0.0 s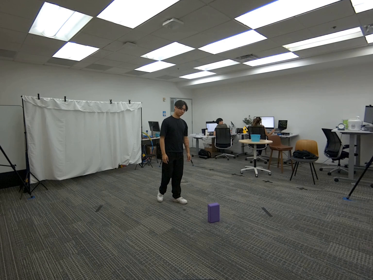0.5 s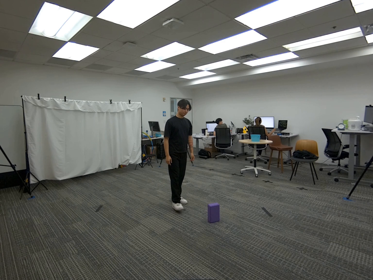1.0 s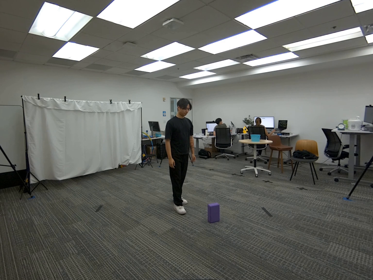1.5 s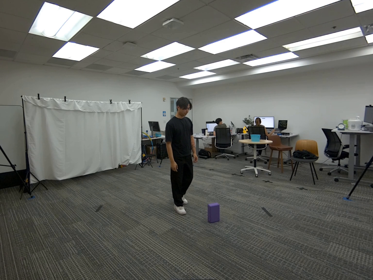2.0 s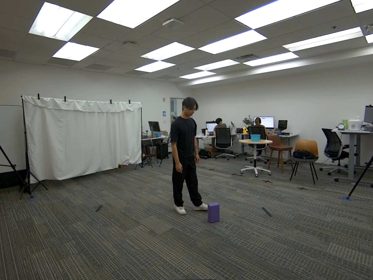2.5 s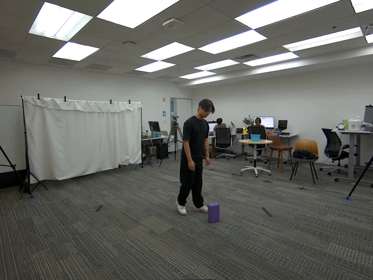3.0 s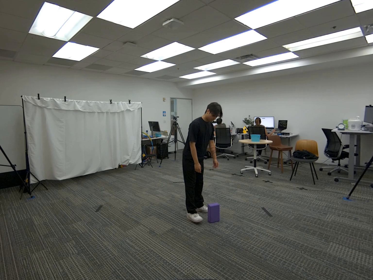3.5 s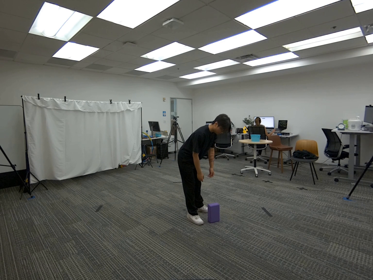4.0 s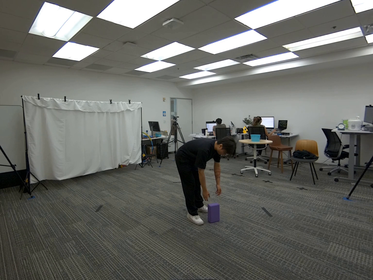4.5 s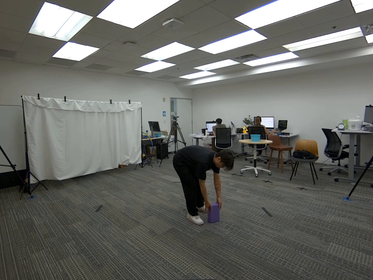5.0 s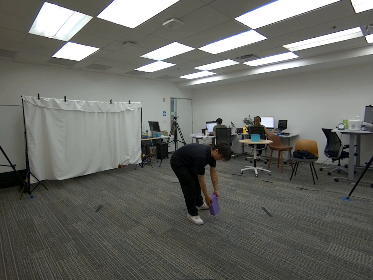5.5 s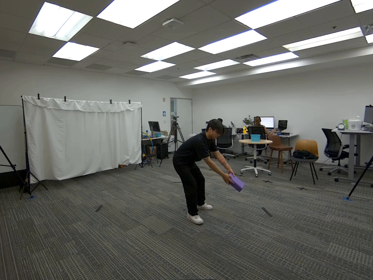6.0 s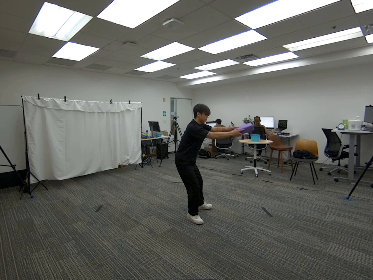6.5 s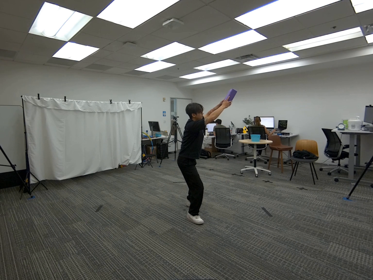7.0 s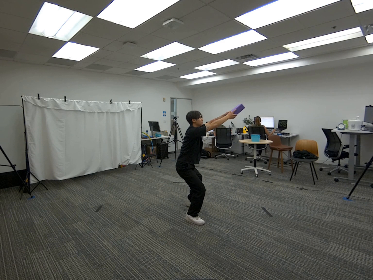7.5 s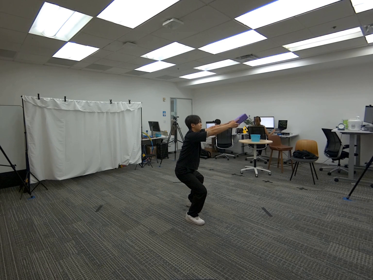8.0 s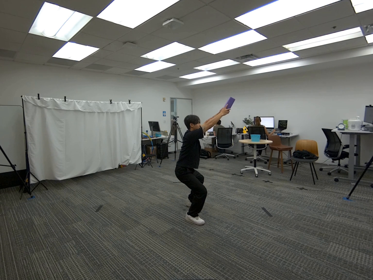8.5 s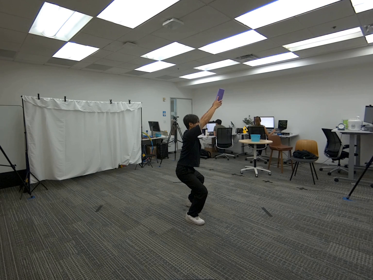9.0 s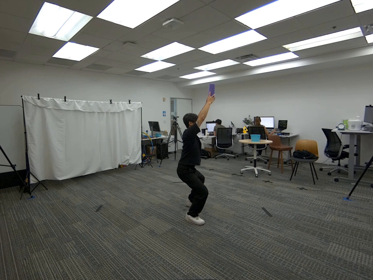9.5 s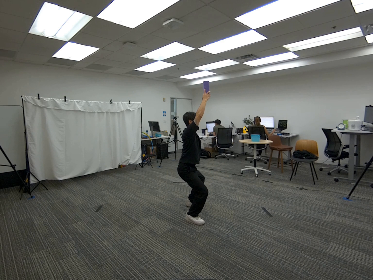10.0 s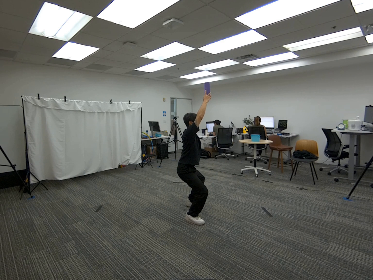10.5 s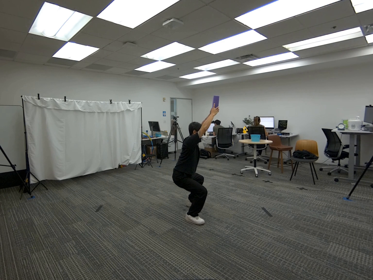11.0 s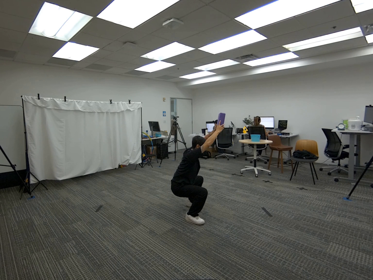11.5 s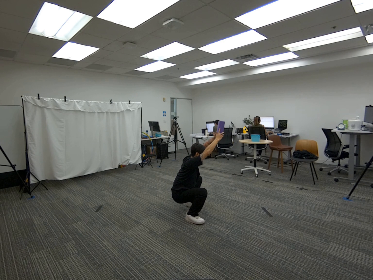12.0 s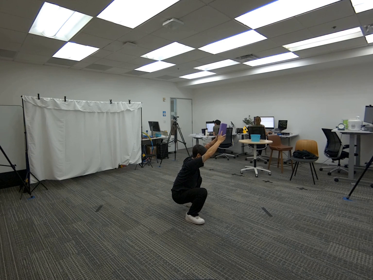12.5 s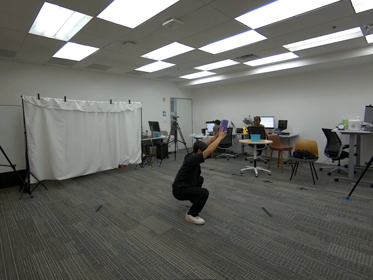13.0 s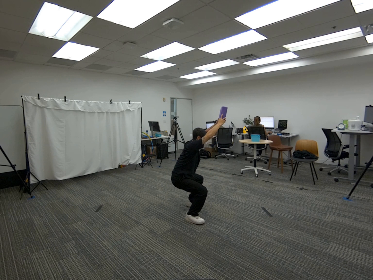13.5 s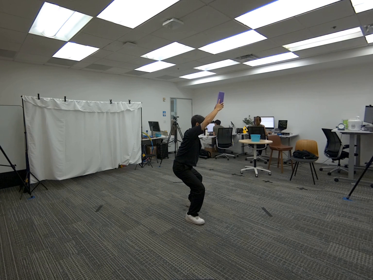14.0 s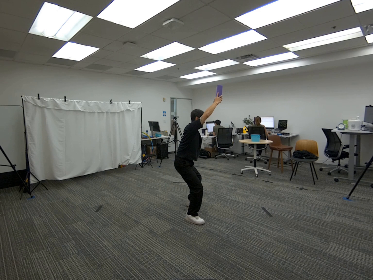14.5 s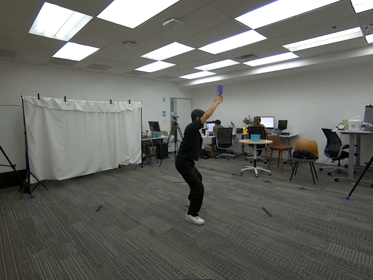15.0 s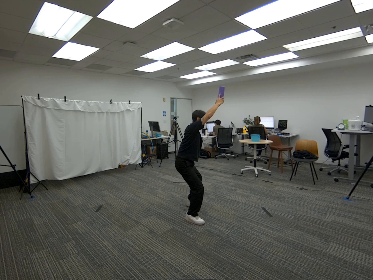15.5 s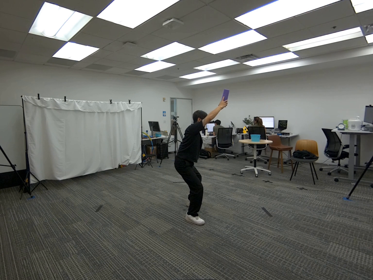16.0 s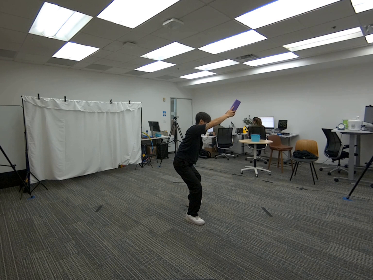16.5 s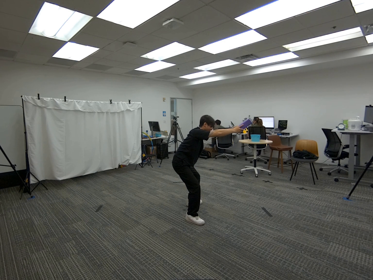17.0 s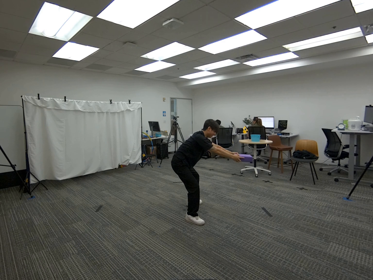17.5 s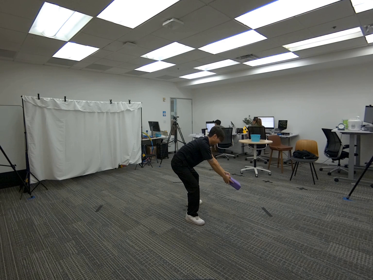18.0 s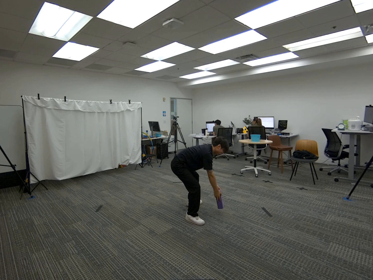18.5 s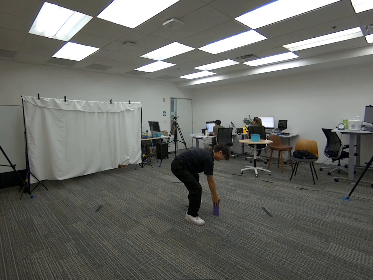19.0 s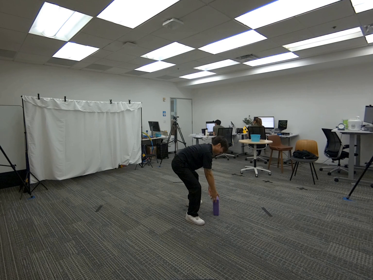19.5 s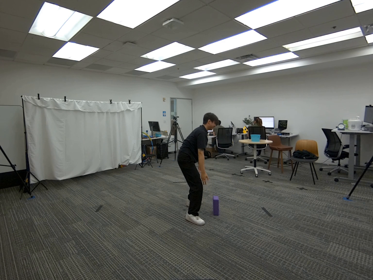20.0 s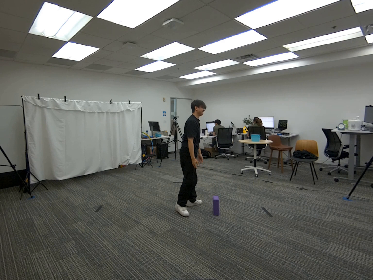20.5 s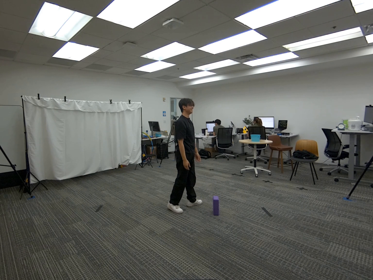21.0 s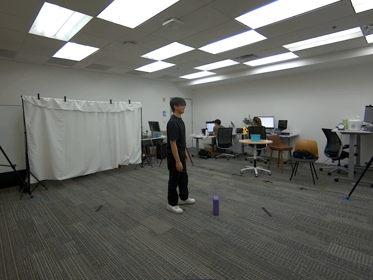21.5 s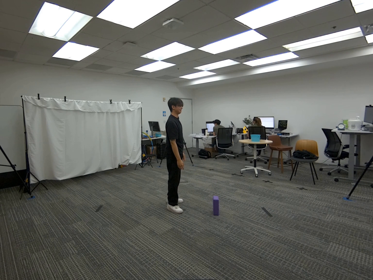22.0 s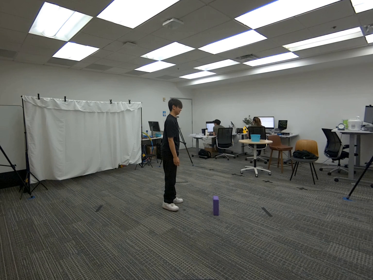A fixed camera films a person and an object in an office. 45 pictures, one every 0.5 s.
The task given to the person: Walk over to the yoga block and pick up the yoga block using both hands. Get into a sumo squat stance as you hold the yoga block with both hands infront of you. As you come up from the sumo squat raise the yoga block over your head with your arms extended. Repeat the process until the time is reached. Place the yoga block on the floor when the task is complete.
